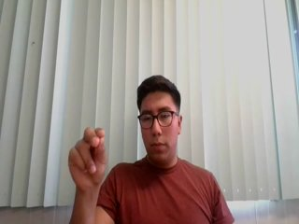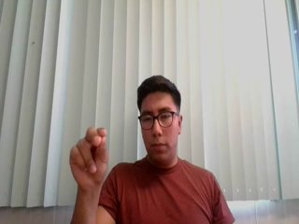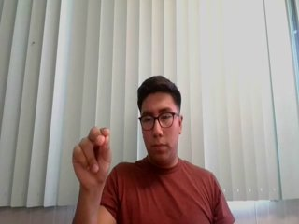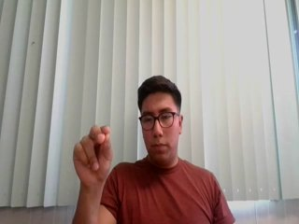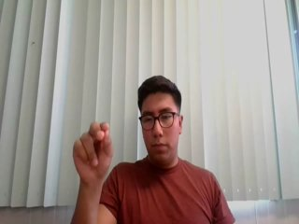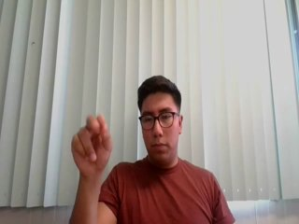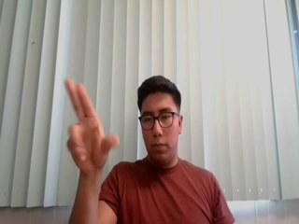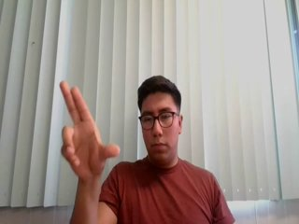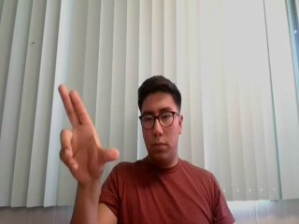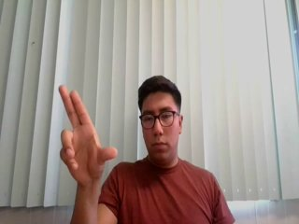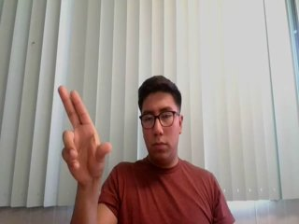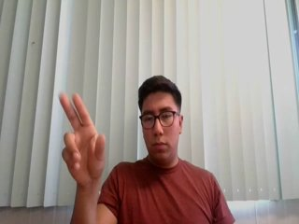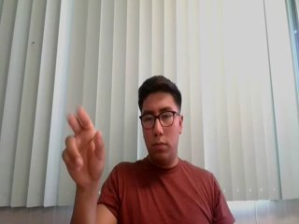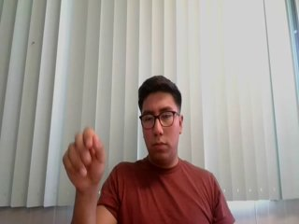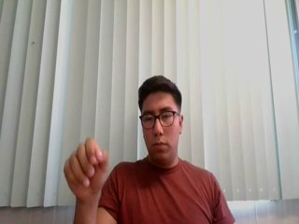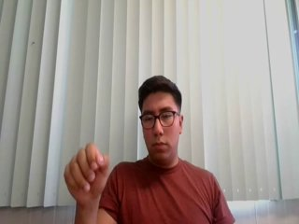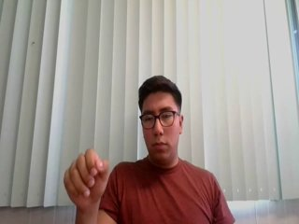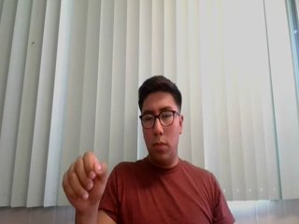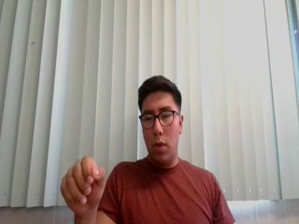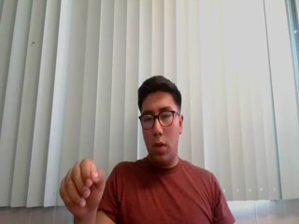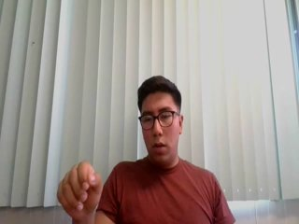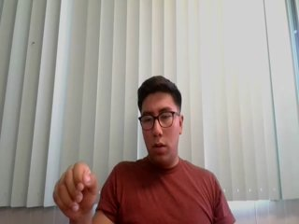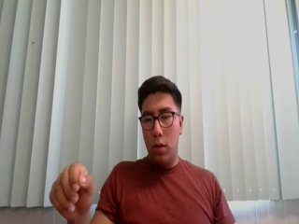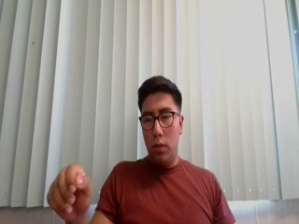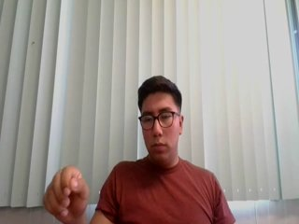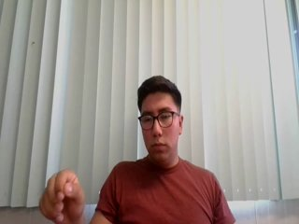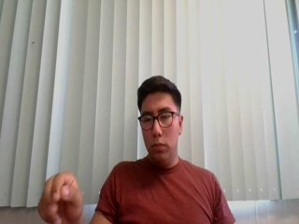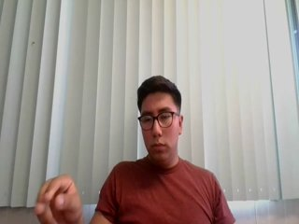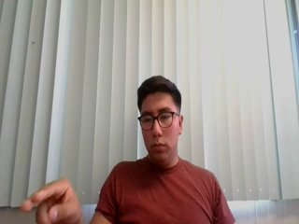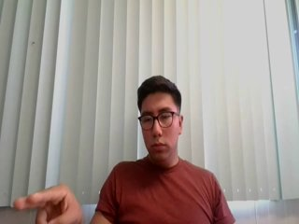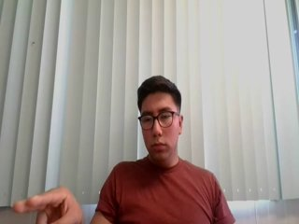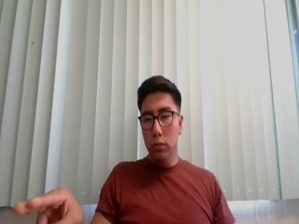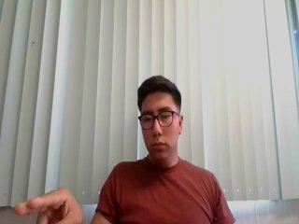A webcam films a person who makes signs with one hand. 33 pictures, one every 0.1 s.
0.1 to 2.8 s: Zoom in.
2.9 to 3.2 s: Pointing with two fingers.
